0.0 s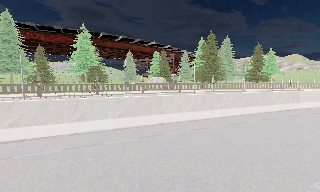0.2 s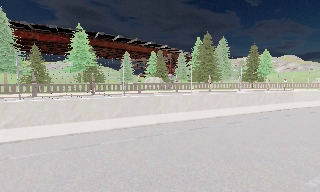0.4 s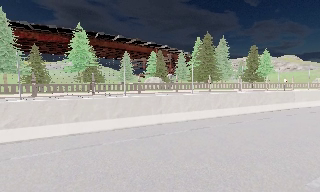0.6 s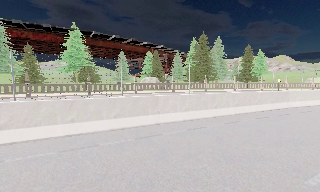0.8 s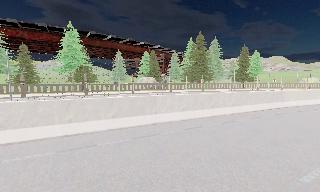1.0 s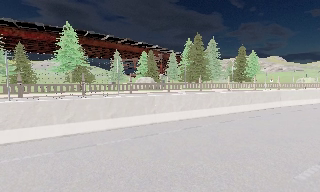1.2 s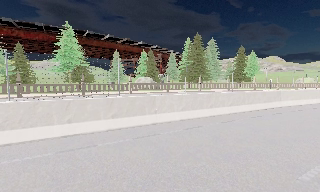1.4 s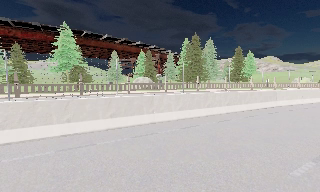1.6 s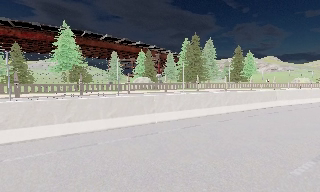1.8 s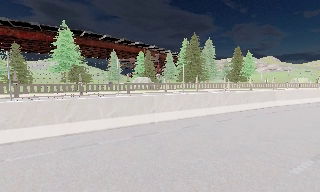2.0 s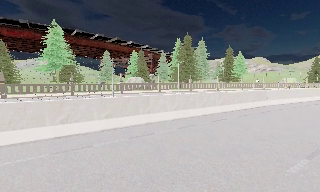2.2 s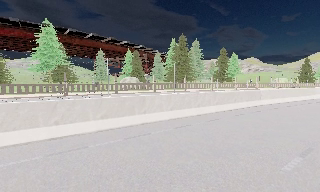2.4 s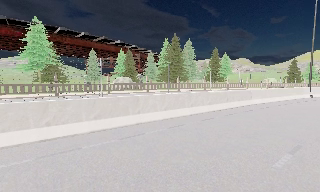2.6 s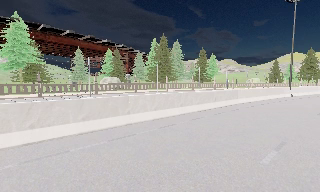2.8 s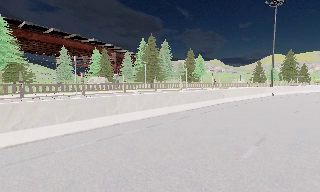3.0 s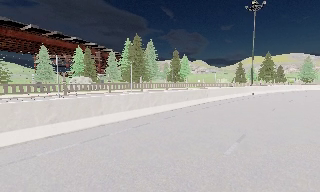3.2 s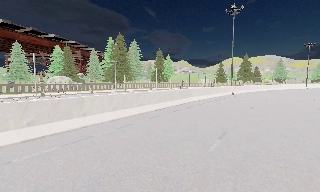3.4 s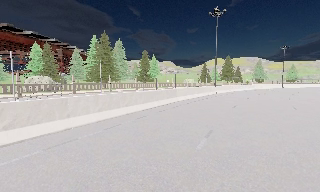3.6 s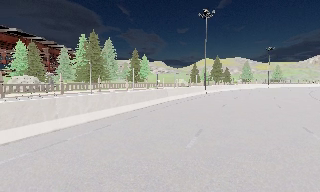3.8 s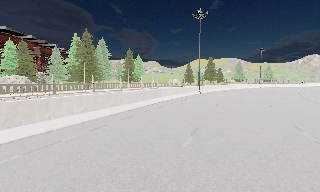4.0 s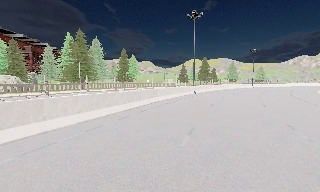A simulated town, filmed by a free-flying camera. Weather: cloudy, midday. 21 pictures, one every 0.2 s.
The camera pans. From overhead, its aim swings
clockwise.
The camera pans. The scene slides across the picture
to the left.
0.0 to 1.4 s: The camera shifts only a little, or ends up much as it began.
1.4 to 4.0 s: The scene slides to the left, as the camera pans about 40 degrees to its right. It travels to its left, about 0.5 m.
The film runs backward here.
